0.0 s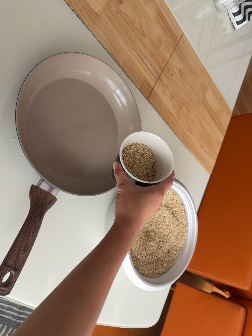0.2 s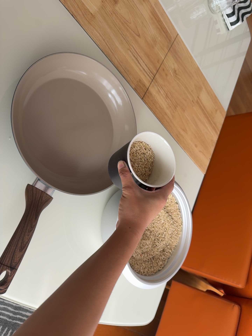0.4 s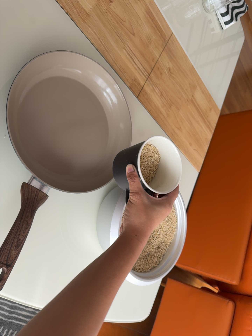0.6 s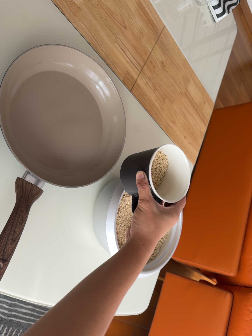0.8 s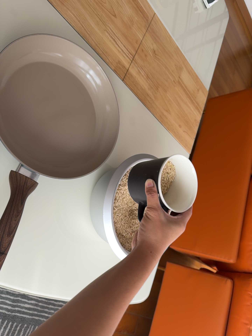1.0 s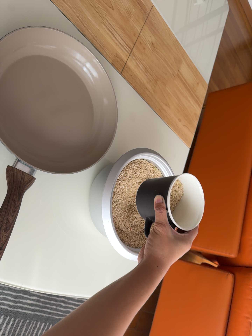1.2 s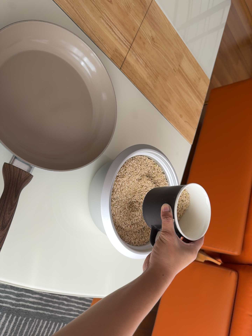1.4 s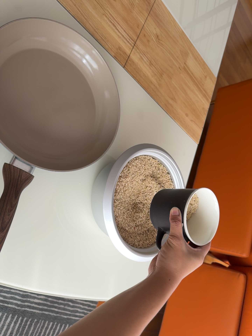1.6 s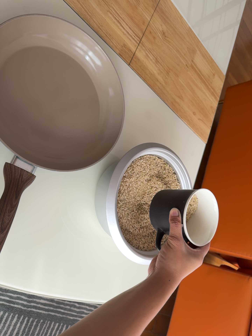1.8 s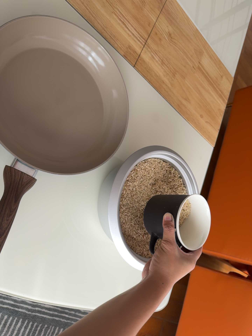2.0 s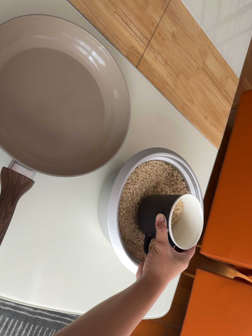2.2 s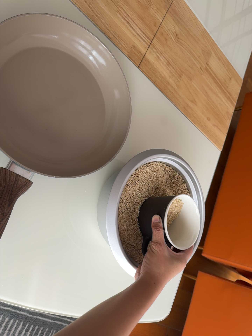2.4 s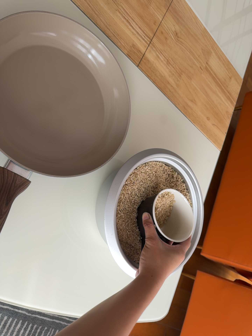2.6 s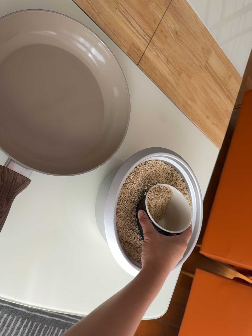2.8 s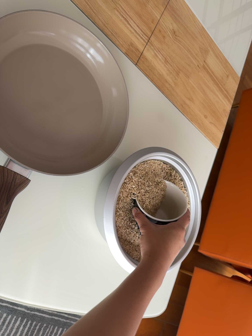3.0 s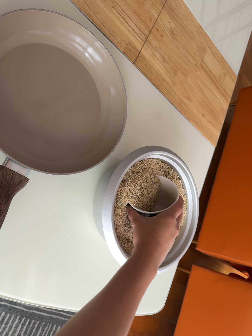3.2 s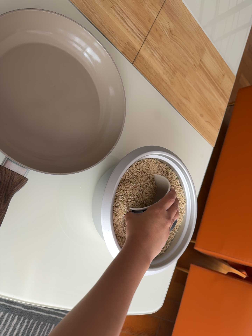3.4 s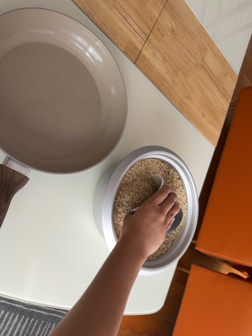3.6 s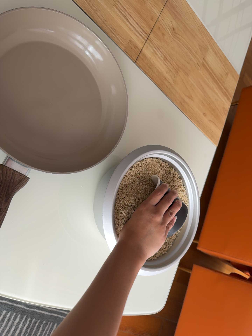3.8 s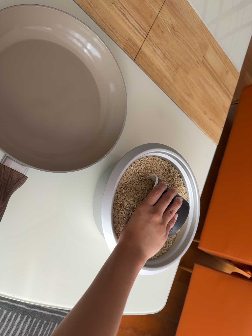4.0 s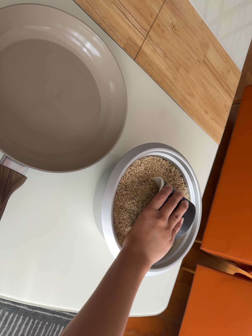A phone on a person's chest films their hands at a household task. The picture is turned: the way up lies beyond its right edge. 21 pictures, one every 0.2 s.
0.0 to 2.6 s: The camera travels forward and to its right, about 10 cm, so what stands in front looms larger.
2.6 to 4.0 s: The camera keeps its place and its aim.
The film runs backward here.
